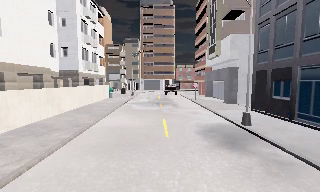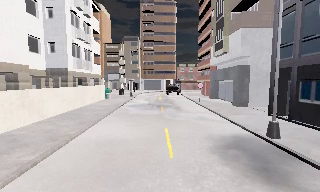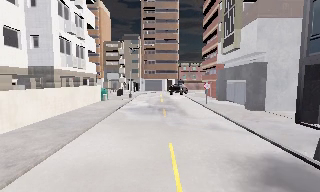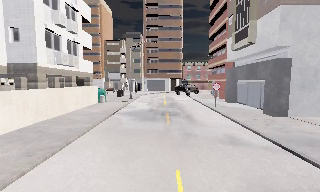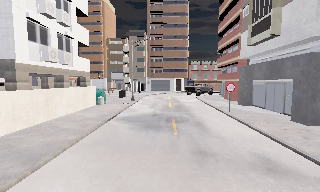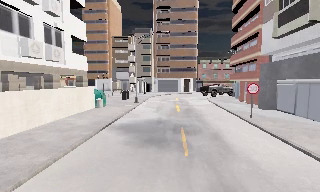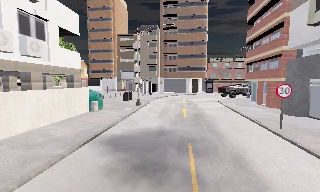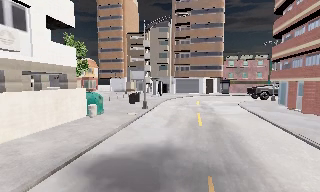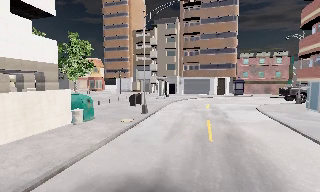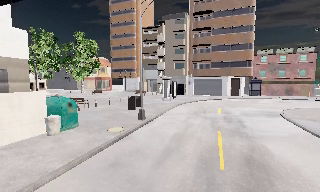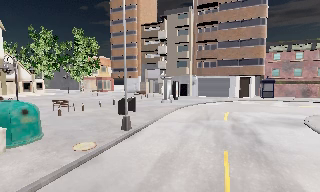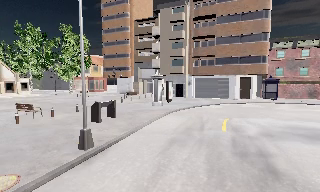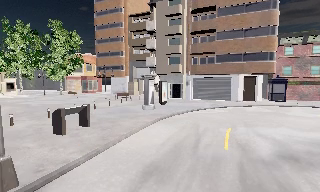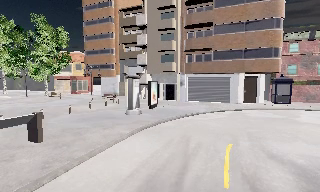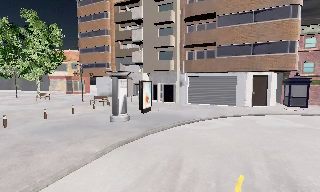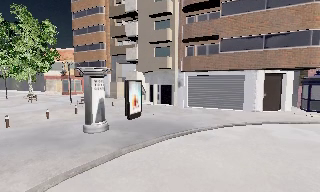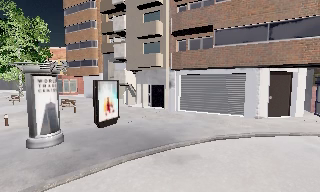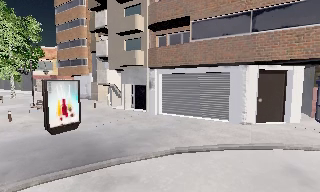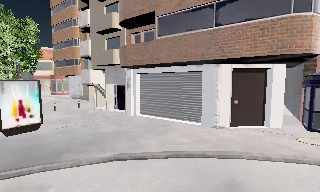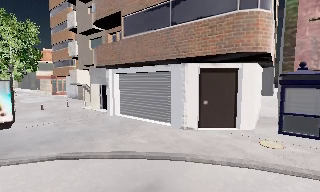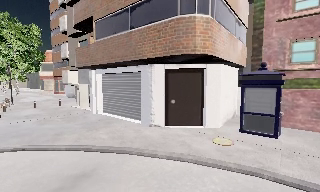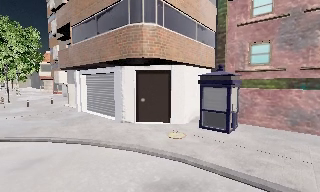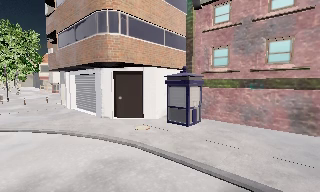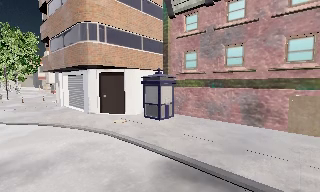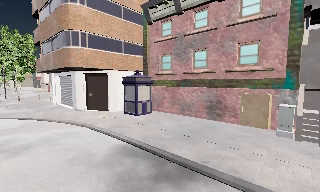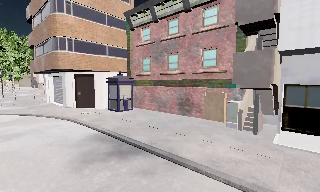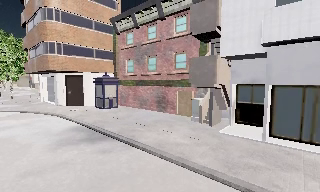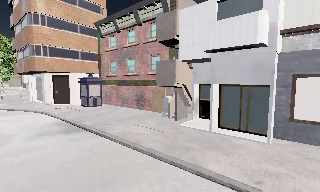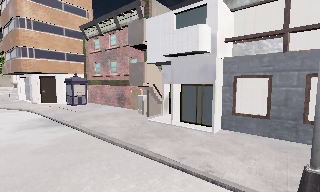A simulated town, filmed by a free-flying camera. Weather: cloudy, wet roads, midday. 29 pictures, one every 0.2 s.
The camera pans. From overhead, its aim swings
counterclockwise.
0.0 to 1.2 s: The camera travels forward, about 12 m, so what stands in front looms larger.
1.2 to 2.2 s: The camera pans to its left, which is counterclockwise from overhead, by about 15 degrees. It travels forward, about 11 m, so what stands in front looms larger.
2.2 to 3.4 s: The camera travels forward and to its right, about 13 m, so what stands in front looms larger.
3.4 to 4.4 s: The camera pans to its left, which is counterclockwise from overhead, by about 10 degrees. It travels to its right, about 10 m, so close, fixed things drift to the left.
4.4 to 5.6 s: The camera travels to its right and backward, about 12 m, so close, fixed things drift to the left.
The film runs forward here.
